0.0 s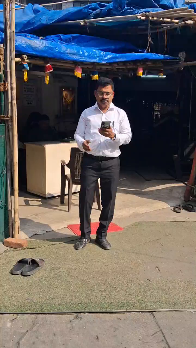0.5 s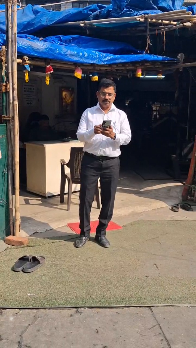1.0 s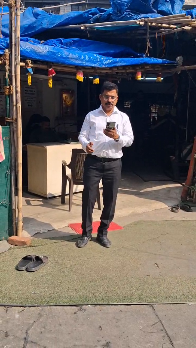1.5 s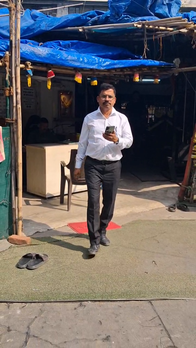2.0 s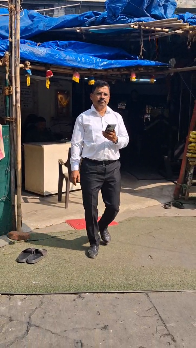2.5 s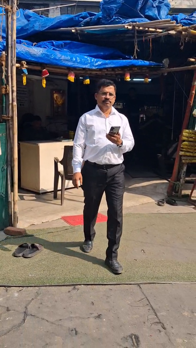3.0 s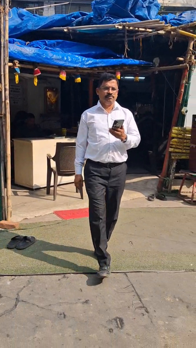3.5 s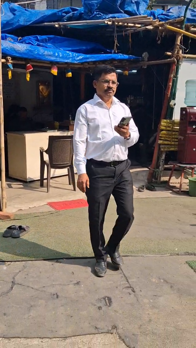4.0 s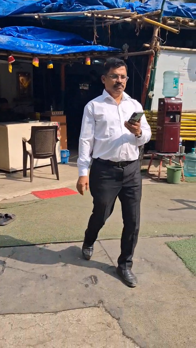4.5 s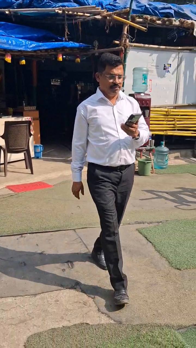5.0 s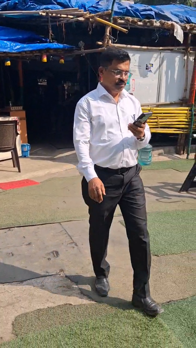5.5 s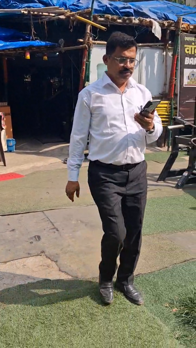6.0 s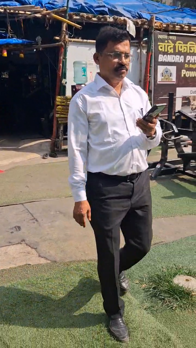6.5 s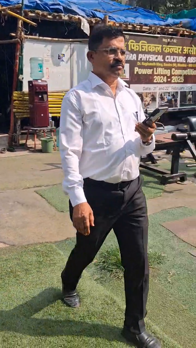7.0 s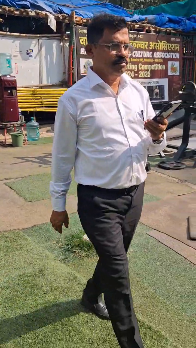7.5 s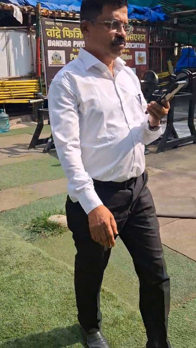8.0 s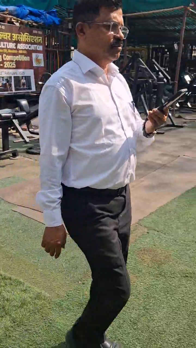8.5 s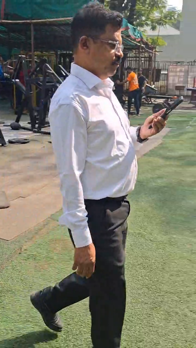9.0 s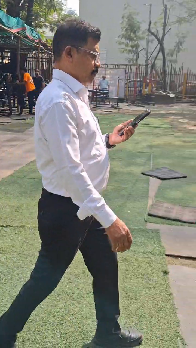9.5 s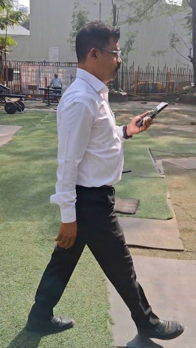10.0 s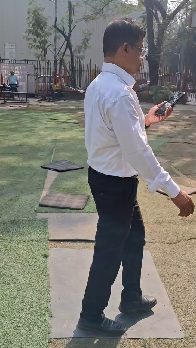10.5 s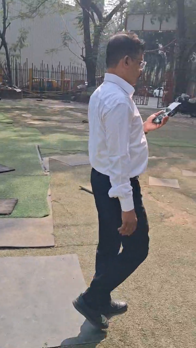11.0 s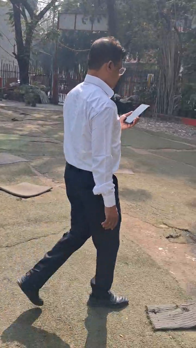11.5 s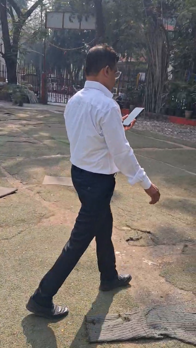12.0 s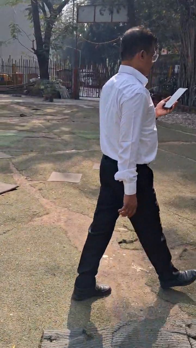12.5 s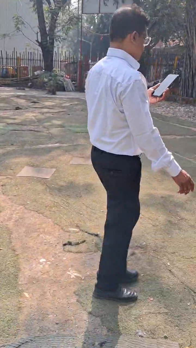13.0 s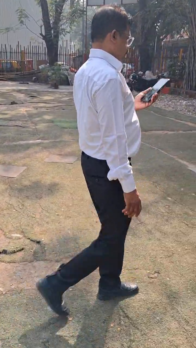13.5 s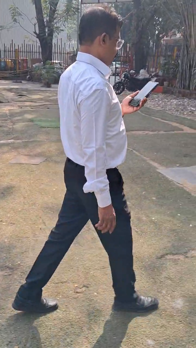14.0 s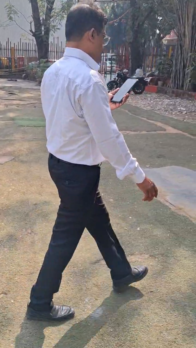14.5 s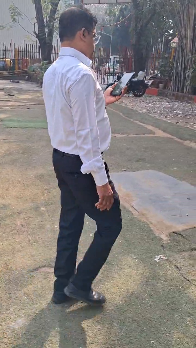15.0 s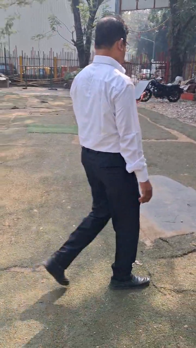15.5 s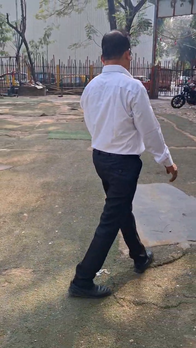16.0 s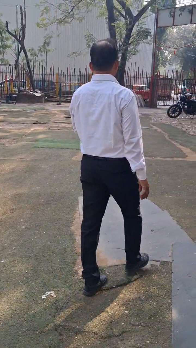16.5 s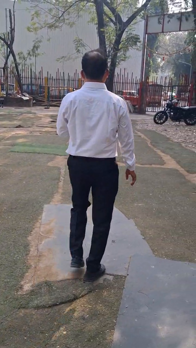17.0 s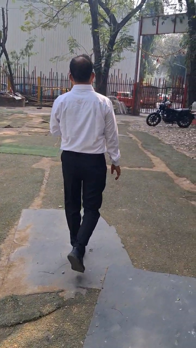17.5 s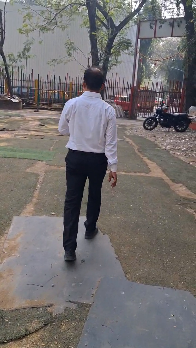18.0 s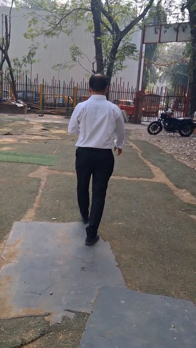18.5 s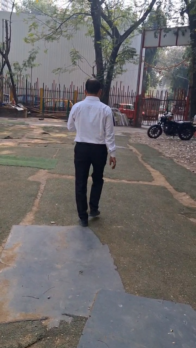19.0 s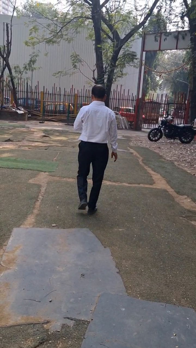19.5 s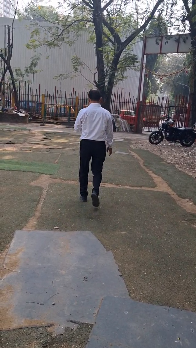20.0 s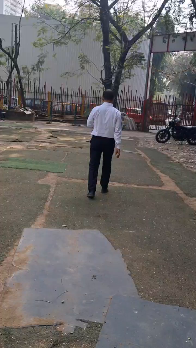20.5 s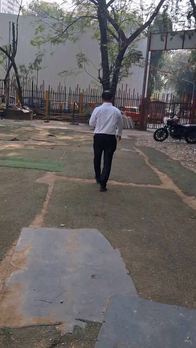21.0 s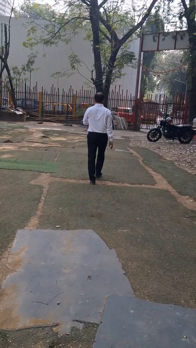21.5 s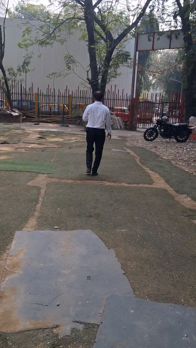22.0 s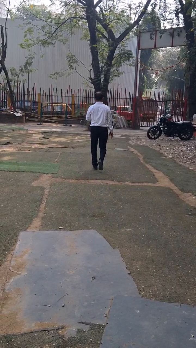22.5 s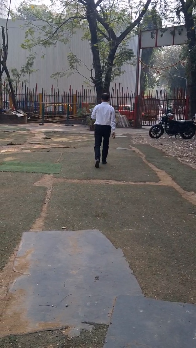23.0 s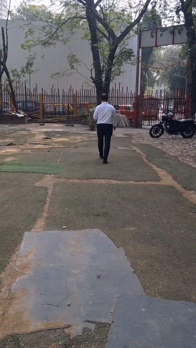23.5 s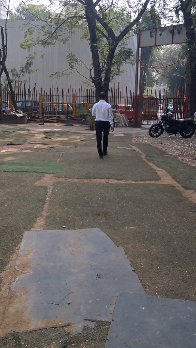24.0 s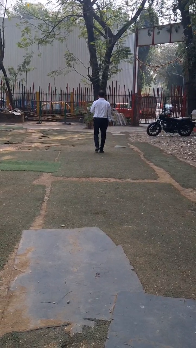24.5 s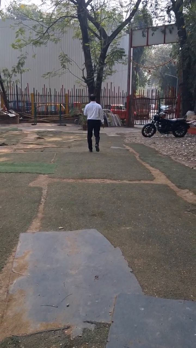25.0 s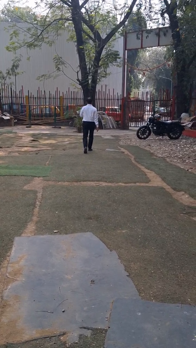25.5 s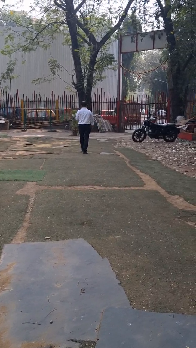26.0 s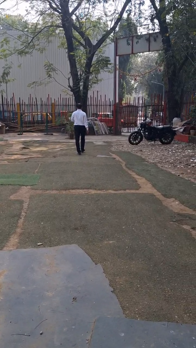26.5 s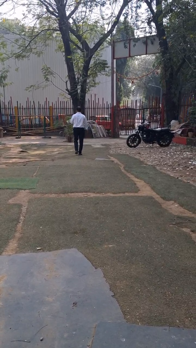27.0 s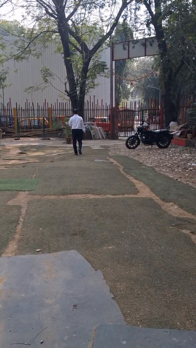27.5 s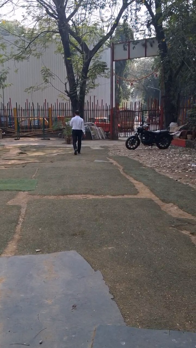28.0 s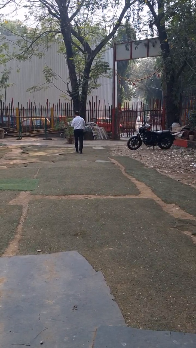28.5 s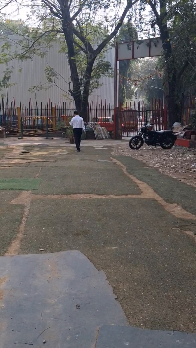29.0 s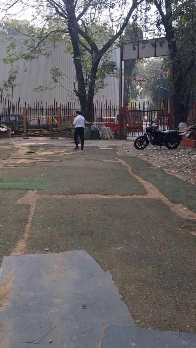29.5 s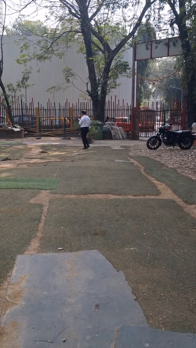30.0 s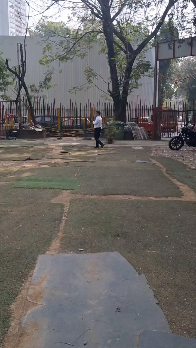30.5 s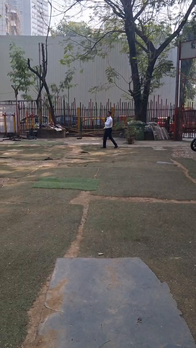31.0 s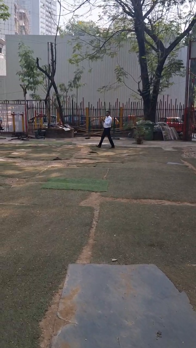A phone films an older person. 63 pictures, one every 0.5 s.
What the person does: Walking.
